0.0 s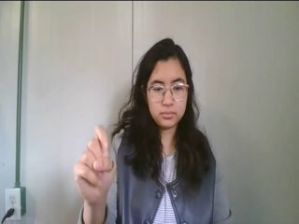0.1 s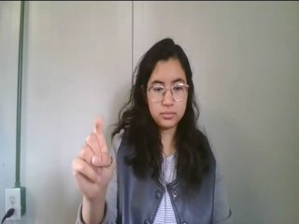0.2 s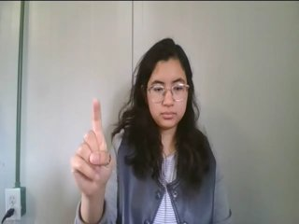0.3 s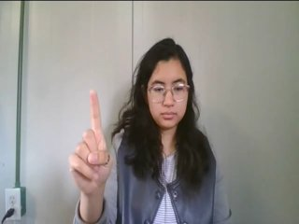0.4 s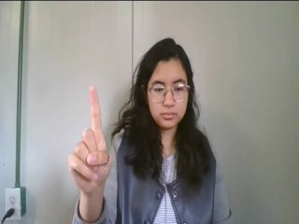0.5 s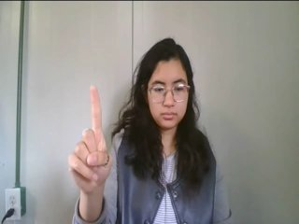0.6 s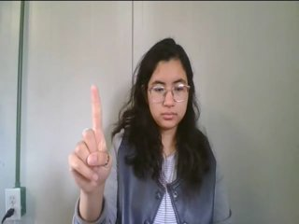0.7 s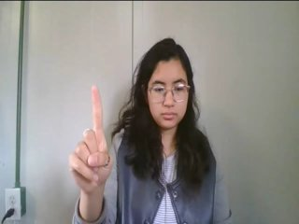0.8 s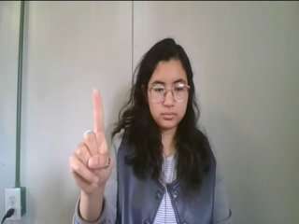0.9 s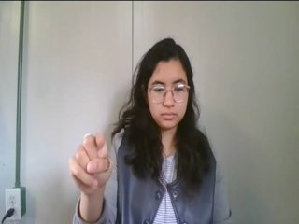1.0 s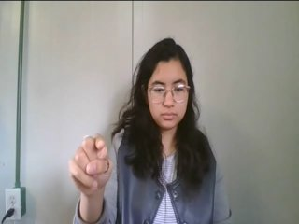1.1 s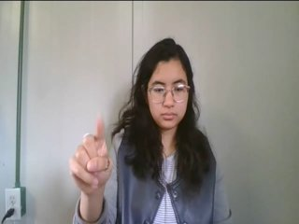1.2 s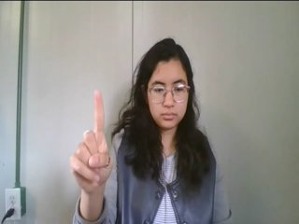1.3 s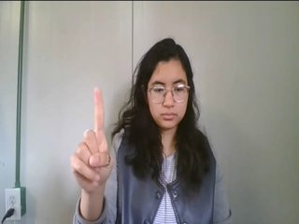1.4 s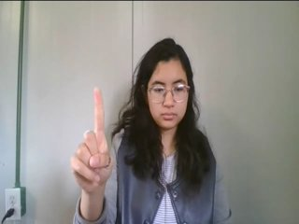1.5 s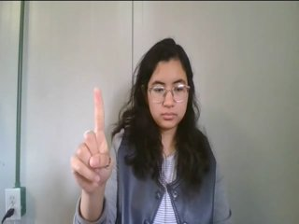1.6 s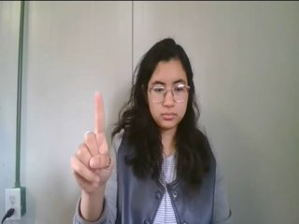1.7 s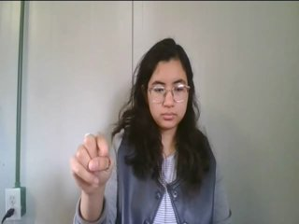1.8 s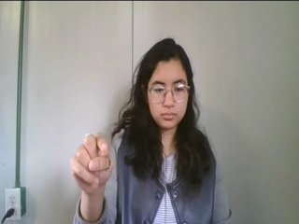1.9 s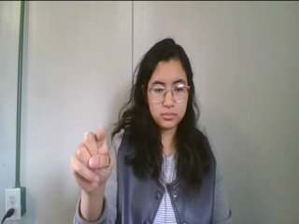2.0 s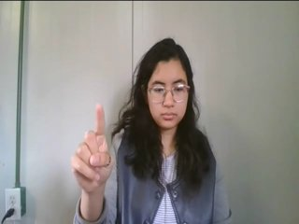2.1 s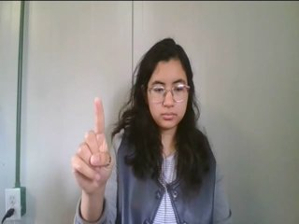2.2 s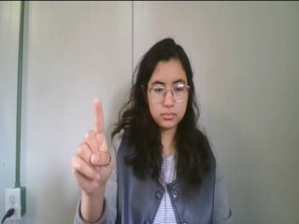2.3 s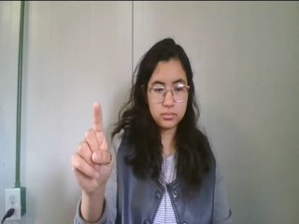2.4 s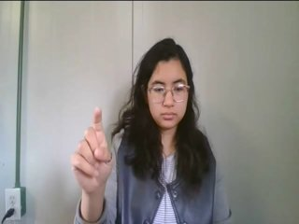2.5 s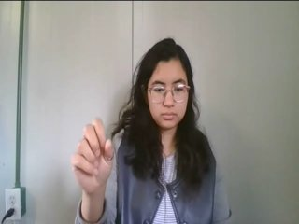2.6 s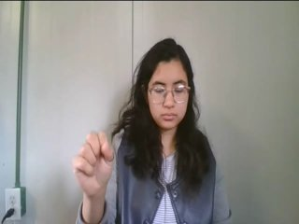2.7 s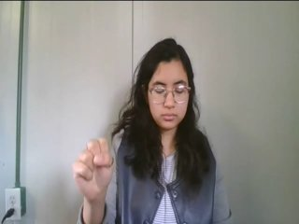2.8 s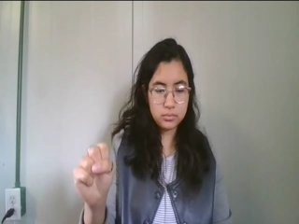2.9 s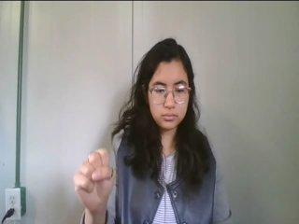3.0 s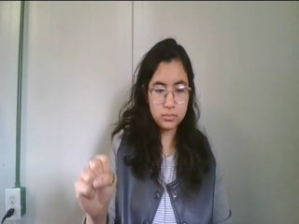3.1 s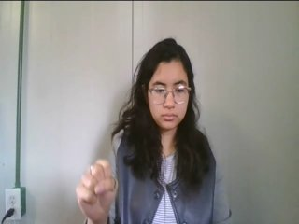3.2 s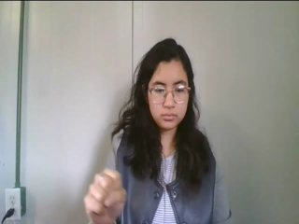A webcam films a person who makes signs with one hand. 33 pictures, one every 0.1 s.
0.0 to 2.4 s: Double click with one finger.
2.5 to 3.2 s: Non-gesture.
